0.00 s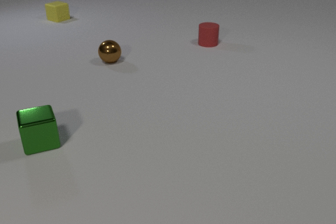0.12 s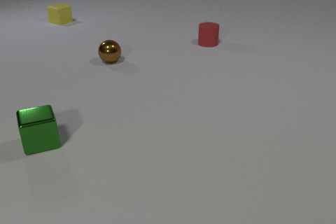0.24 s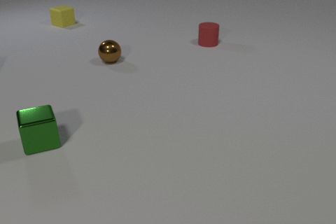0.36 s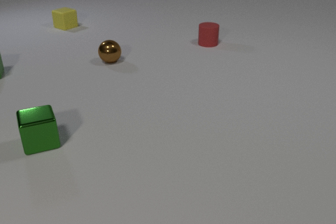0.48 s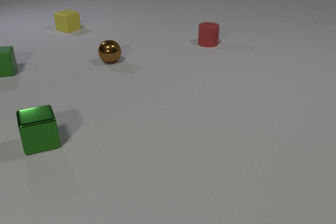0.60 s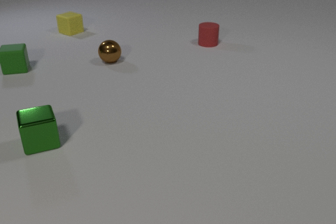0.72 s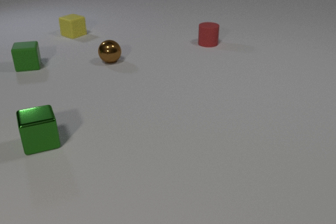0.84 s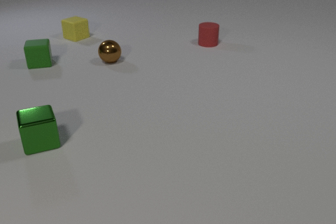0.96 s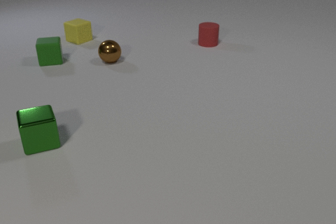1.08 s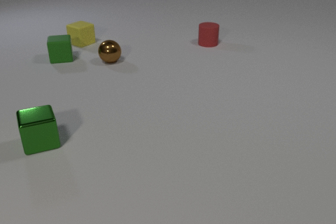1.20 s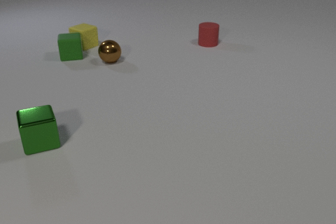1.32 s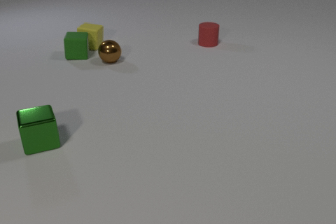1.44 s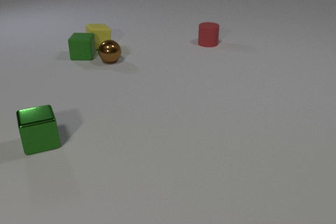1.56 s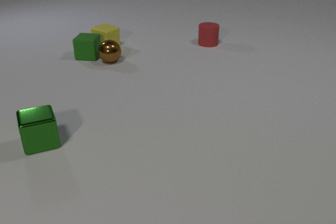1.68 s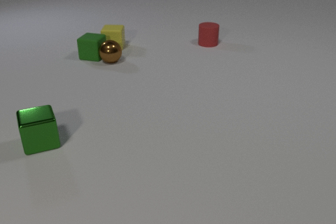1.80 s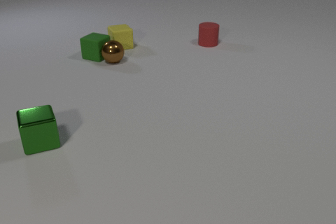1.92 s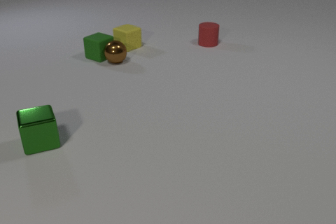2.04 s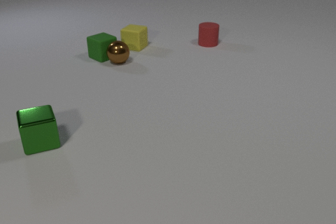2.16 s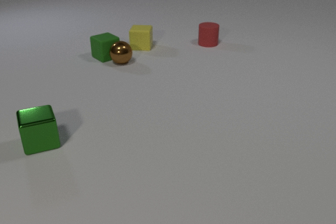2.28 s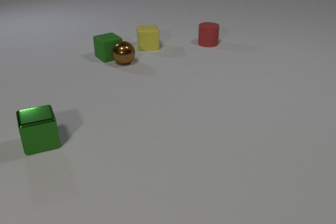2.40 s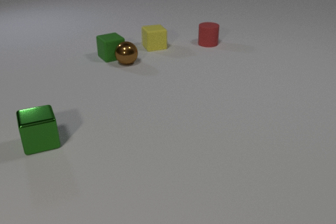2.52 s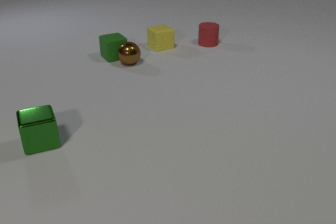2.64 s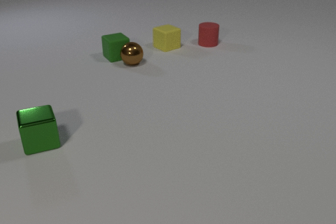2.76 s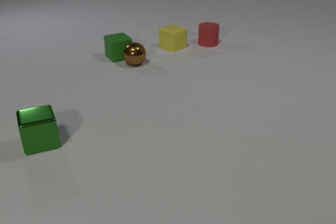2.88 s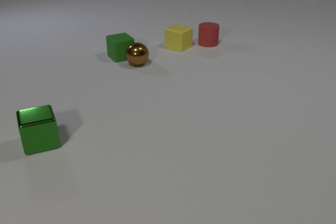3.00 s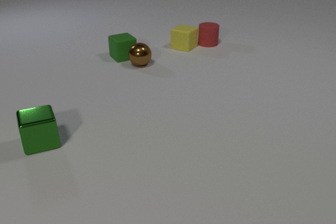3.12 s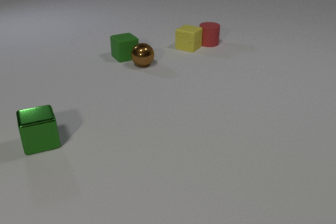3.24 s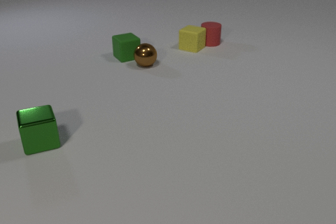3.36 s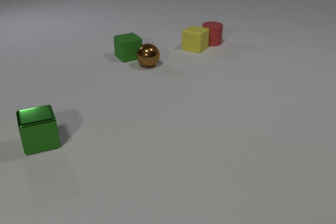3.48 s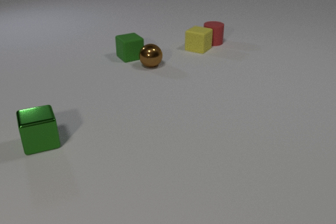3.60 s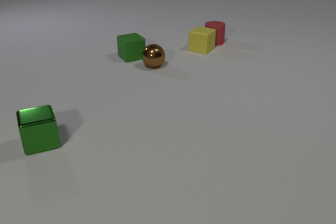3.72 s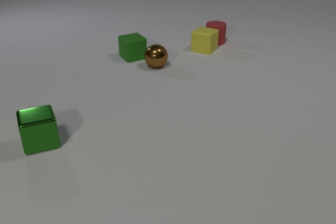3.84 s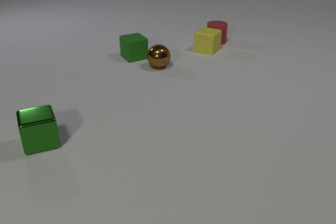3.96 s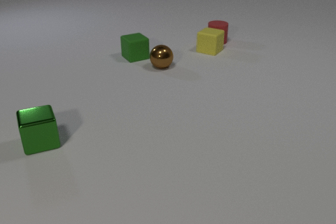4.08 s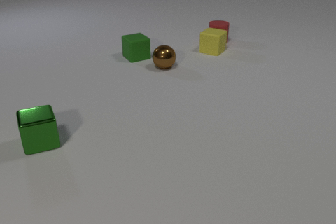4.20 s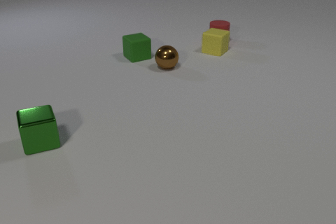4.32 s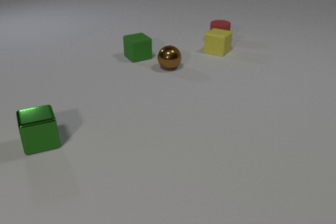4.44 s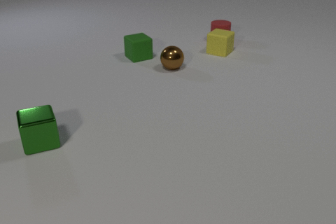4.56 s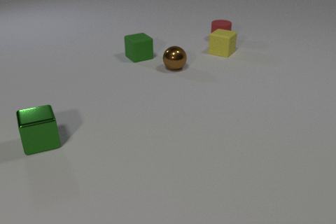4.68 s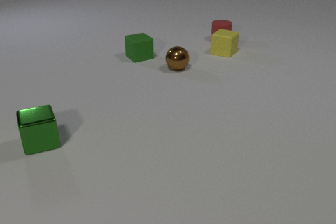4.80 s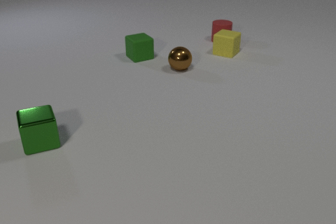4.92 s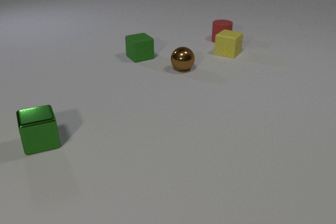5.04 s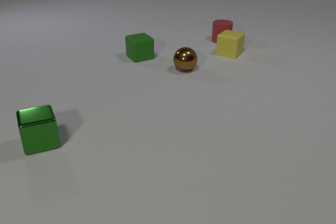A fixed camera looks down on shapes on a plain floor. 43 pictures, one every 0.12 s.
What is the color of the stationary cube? green.
How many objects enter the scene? 1.
Are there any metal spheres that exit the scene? no.
0.00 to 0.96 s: The green rubber cube comes in at the left edge, slides to the right. The yellow rubber cube slides toward the camera.
0.96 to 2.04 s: The green rubber cube slides to the right, spins so that its near face slides to the left, clockwise seen from above. The yellow rubber cube slides to the right and toward the camera. The brown metal sphere rolls to the right. The green rubber cube and the yellow rubber cube collide. The green rubber cube and the brown metal sphere collide.
2.04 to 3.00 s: The green rubber cube slides to the right. The yellow rubber cube slides to the right. The brown metal sphere rolls to the right.
3.00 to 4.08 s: The green rubber cube slides to the right. The yellow rubber cube slides to the right. The red rubber cylinder slides to the right and away from the camera. The brown metal sphere rolls to the right. The yellow rubber cube and the red rubber cylinder collide.
4.08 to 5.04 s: The yellow rubber cube slides to the right. The red rubber cylinder moves, and ends about where it began. The brown metal sphere rolls to the right.
